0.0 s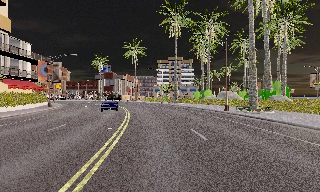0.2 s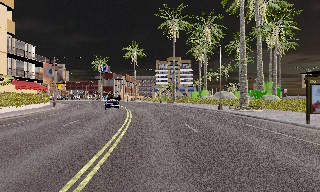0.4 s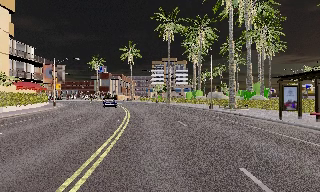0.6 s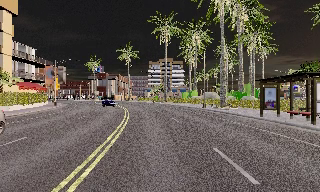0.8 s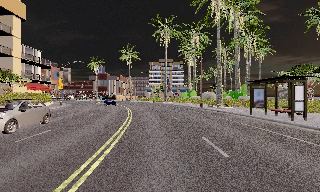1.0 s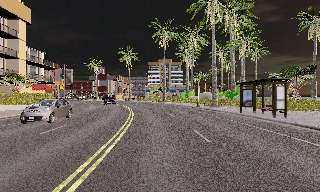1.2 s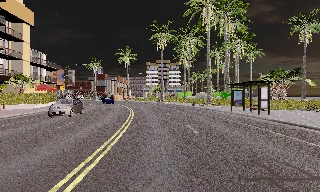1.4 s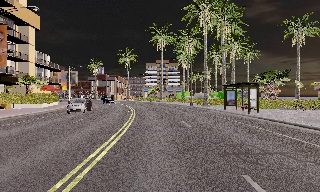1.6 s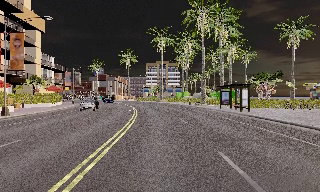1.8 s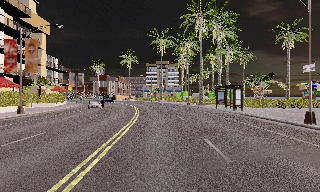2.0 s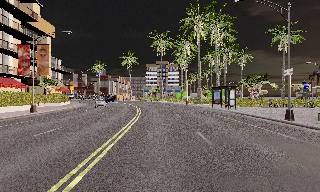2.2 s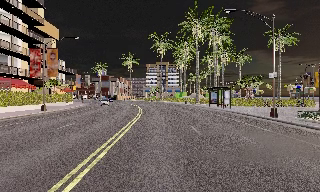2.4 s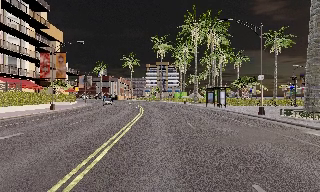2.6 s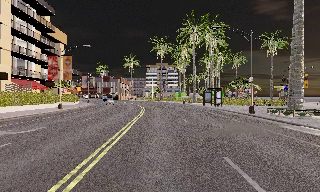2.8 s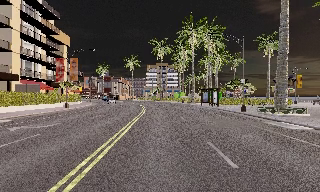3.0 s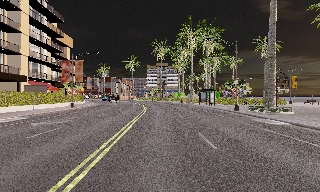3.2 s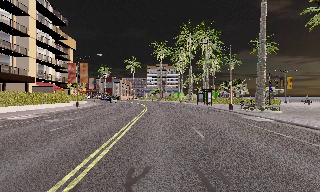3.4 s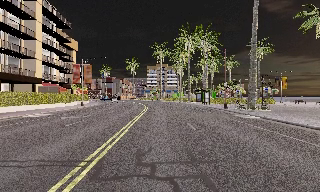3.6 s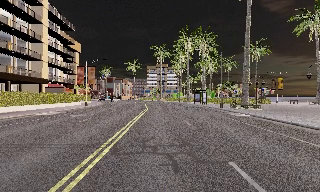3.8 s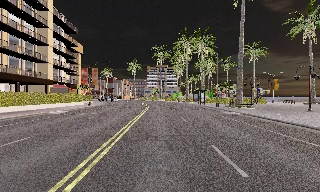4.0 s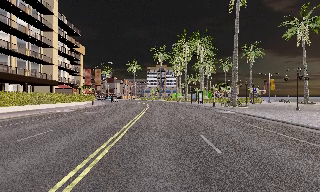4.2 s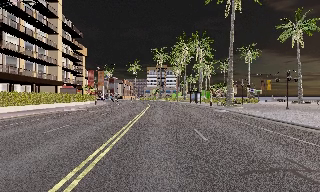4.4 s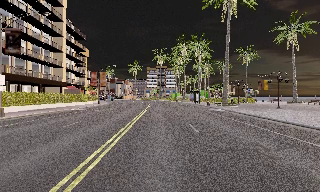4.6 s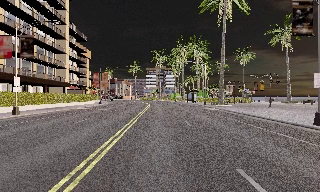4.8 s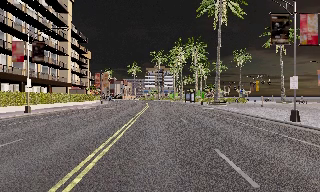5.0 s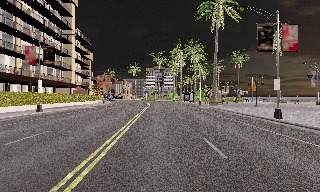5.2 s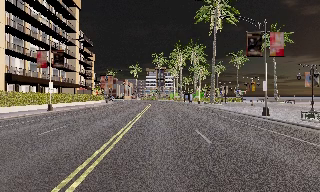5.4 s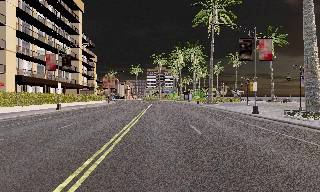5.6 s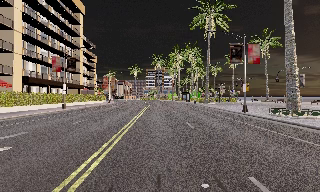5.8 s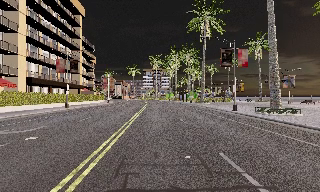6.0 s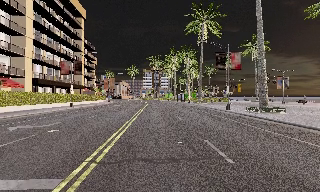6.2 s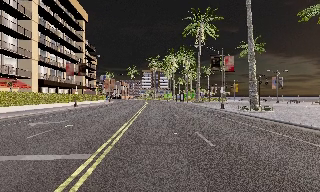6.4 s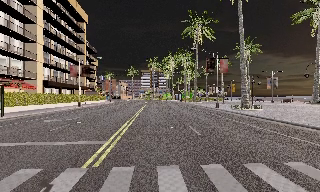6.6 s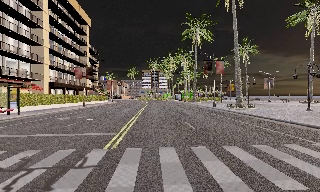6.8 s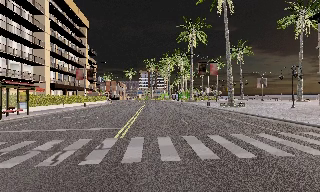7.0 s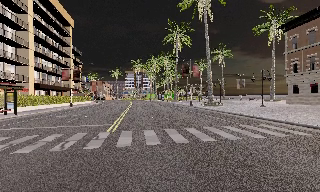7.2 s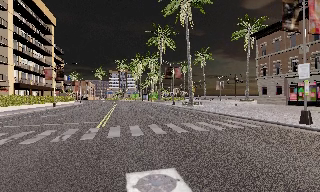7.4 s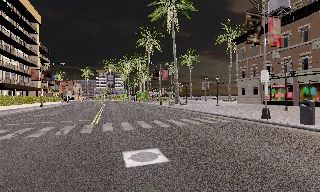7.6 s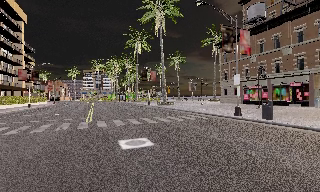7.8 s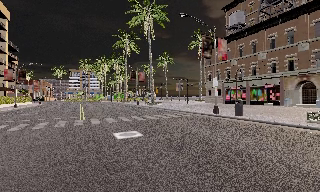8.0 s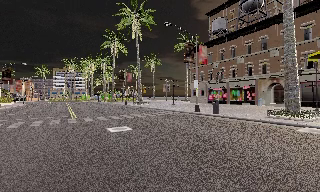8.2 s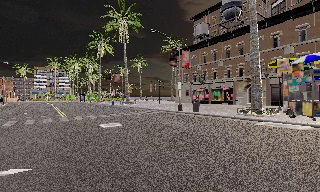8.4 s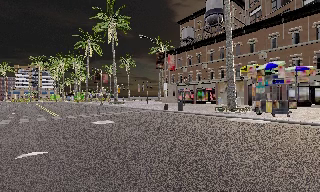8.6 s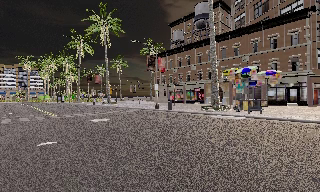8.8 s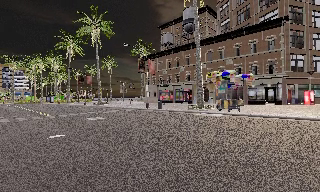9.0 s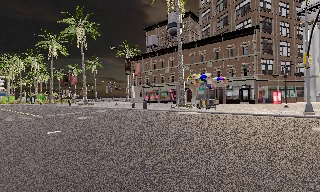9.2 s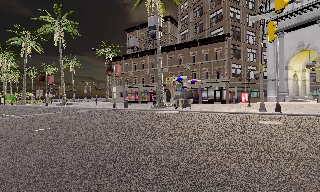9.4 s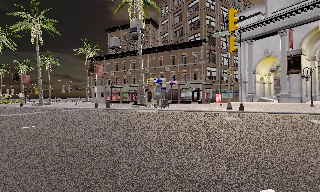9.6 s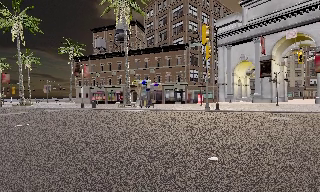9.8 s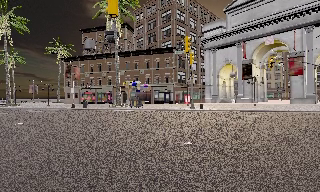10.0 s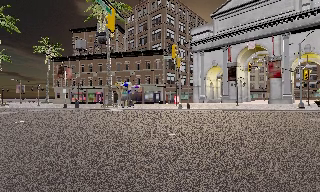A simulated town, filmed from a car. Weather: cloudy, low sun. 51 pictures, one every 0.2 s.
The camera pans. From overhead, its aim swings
clockwise.
The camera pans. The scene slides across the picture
to the left.
0.0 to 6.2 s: The camera travels backward, about 45 m, so what stands in front gets smaller.
6.2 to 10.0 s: The camera pans to its right, which is clockwise from overhead, by about 75 degrees. It travels backward, about 25 m.
The film runs backward here.
